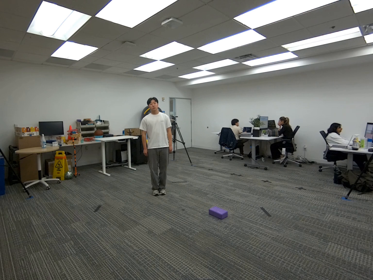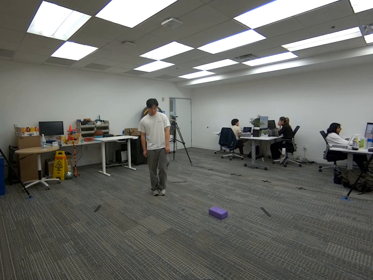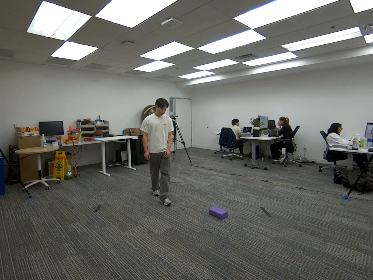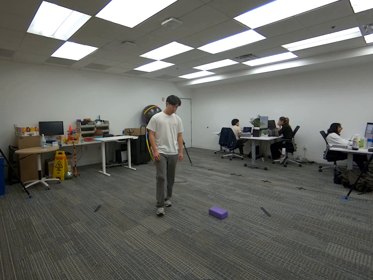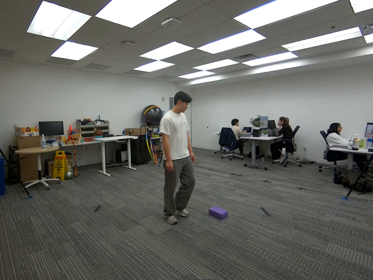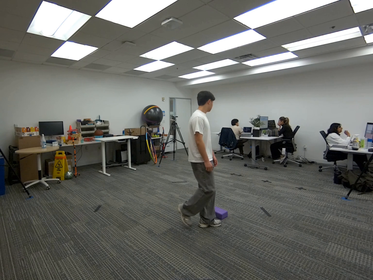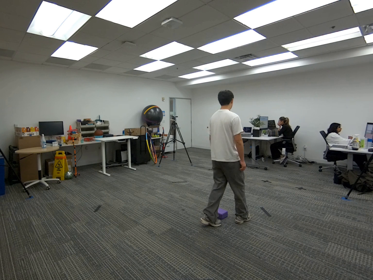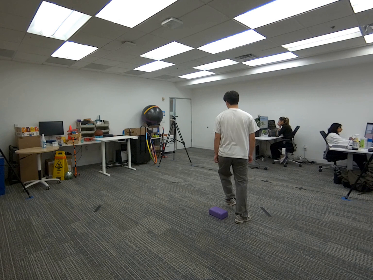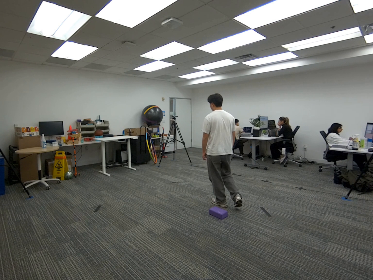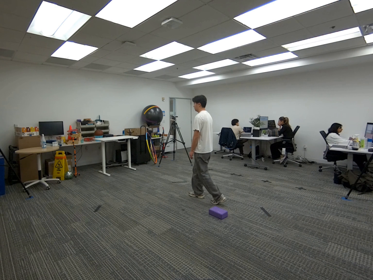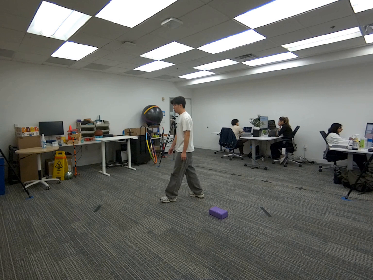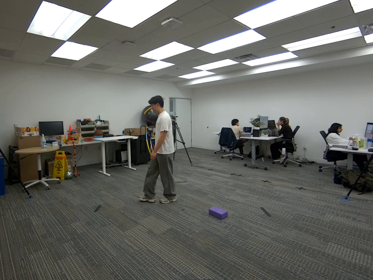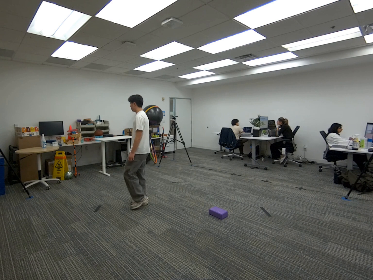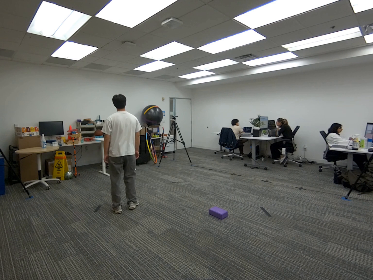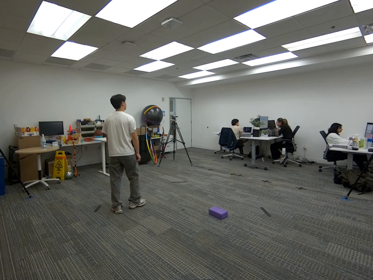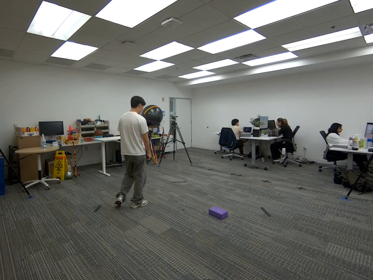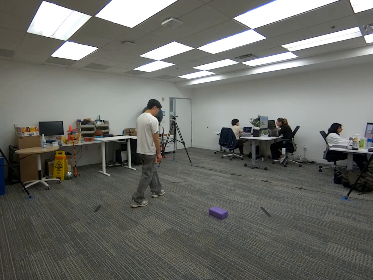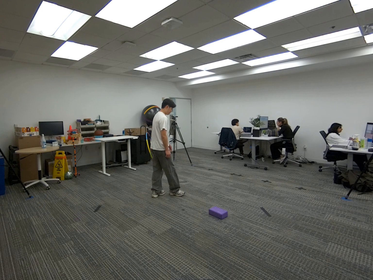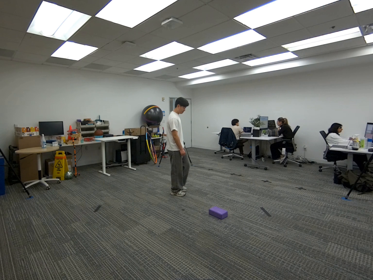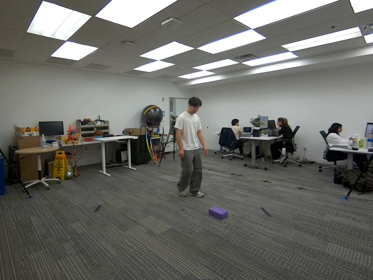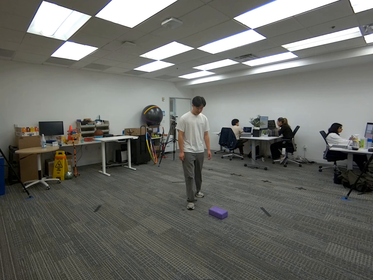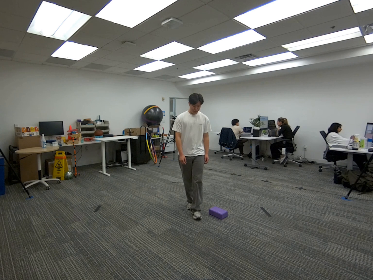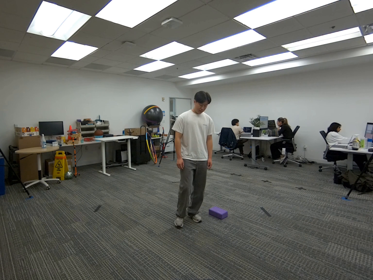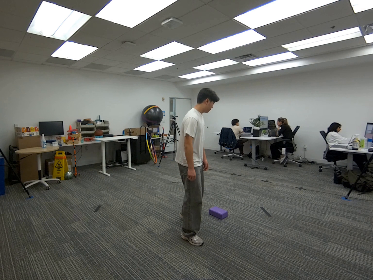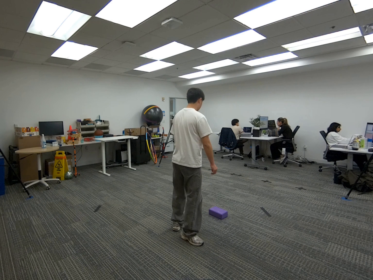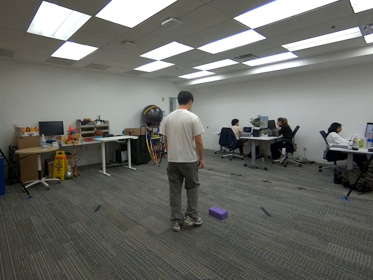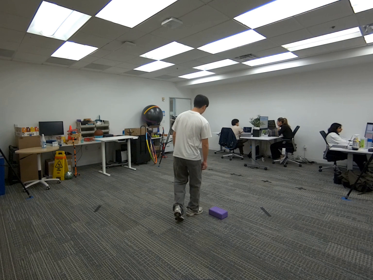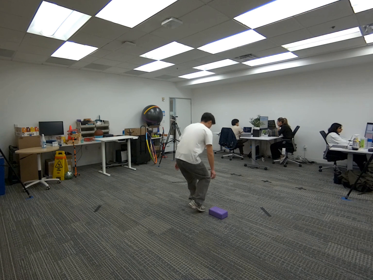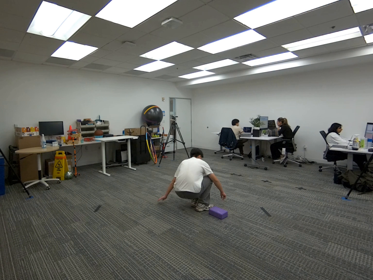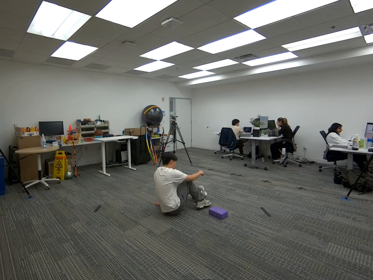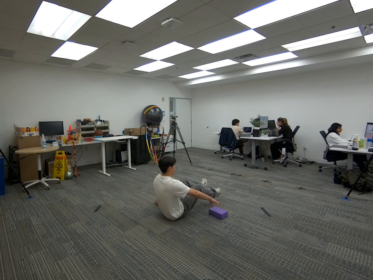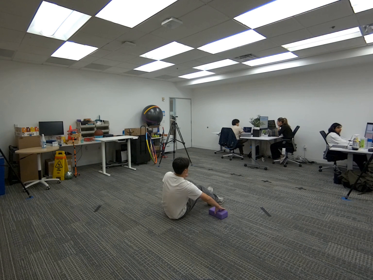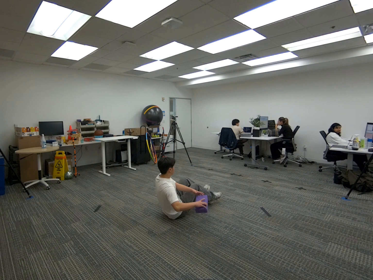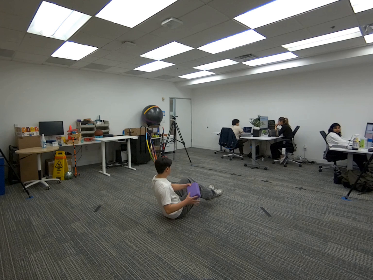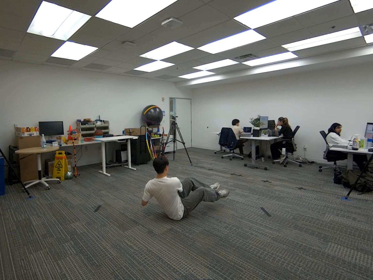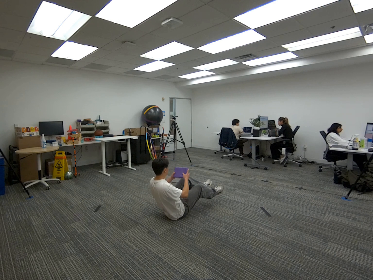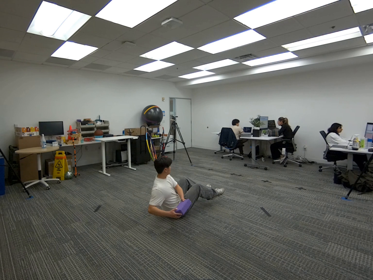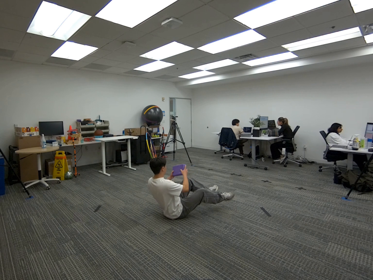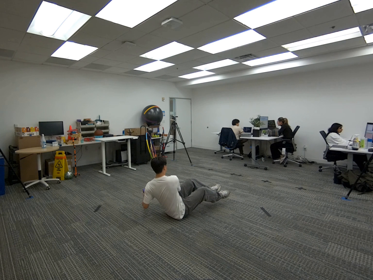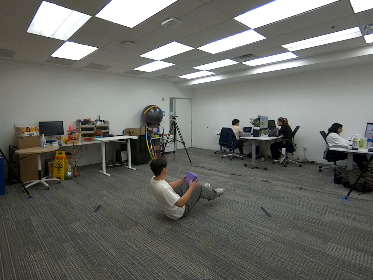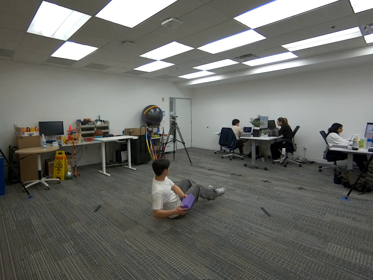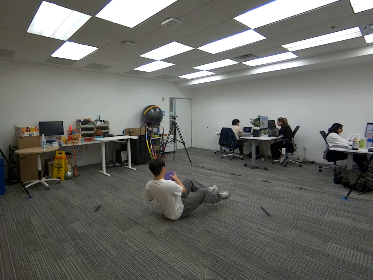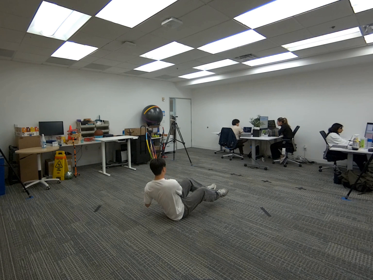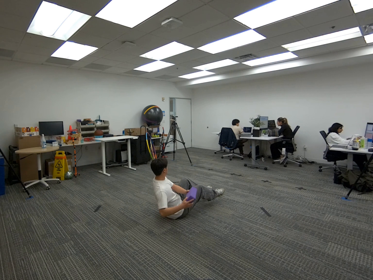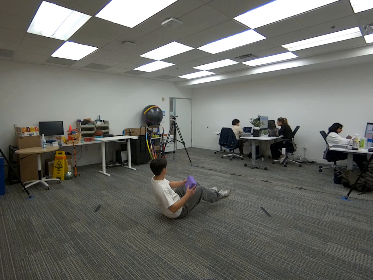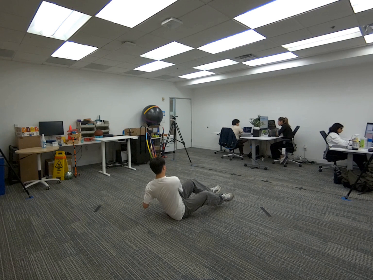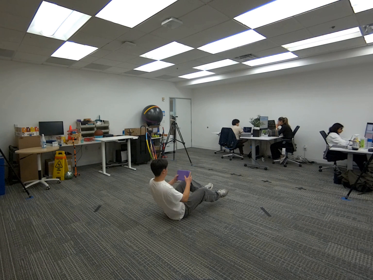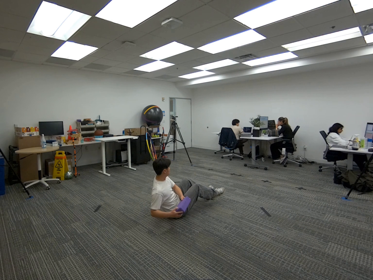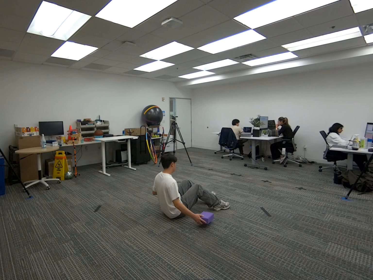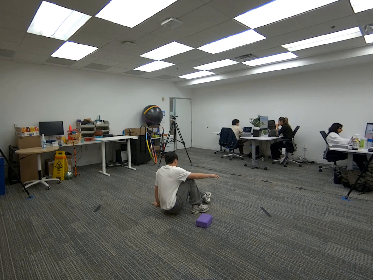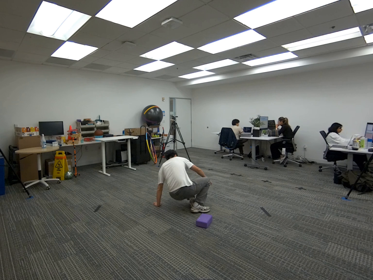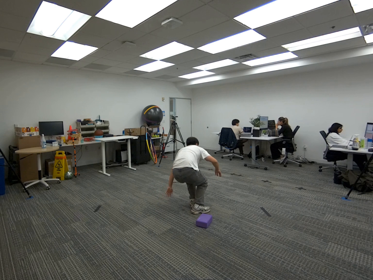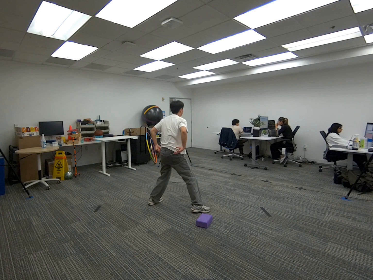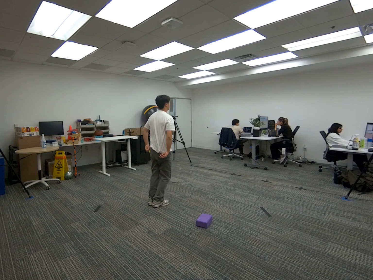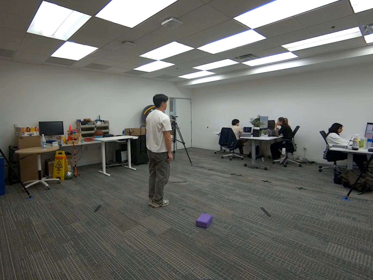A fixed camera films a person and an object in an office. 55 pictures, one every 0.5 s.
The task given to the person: Get into a seated position and grab the yoga block on your side and using both hands to hold the yoga block proceed to perform a russian twist. Place the yoga block on the ground when complete.
